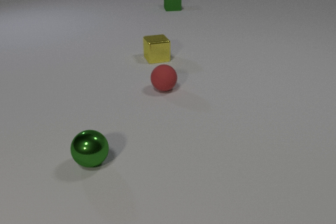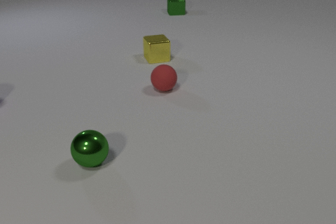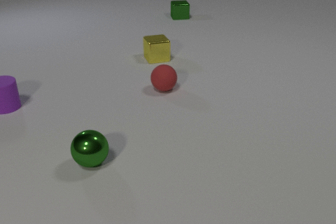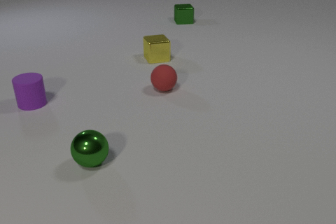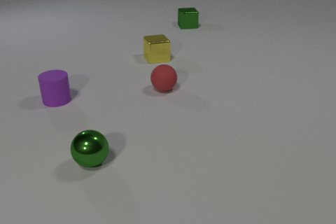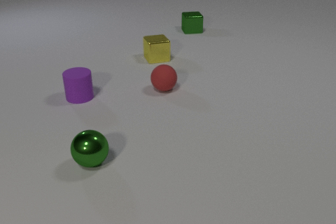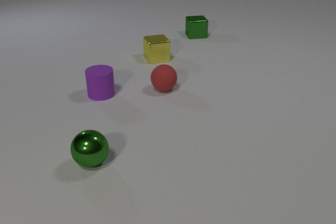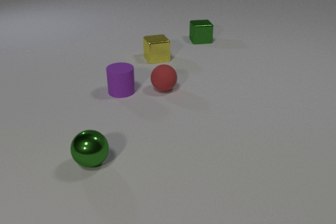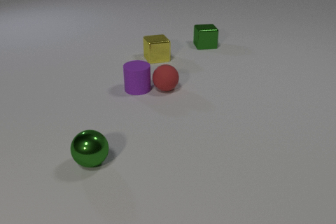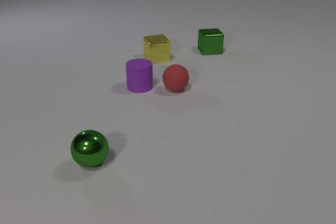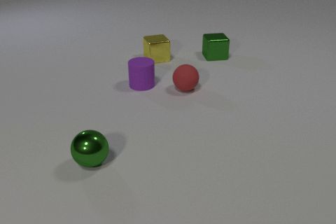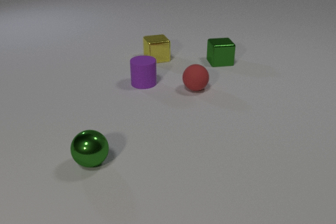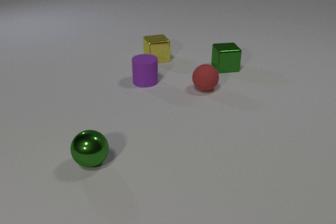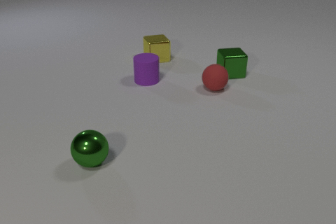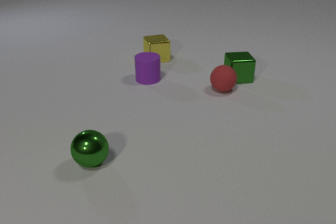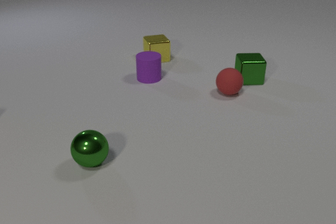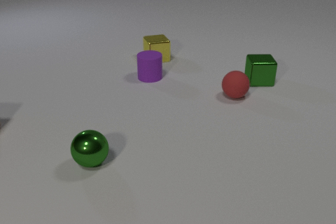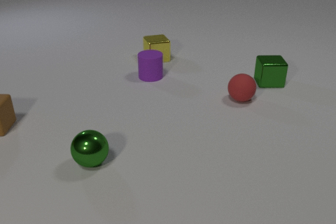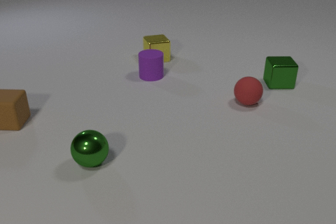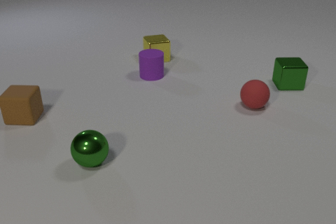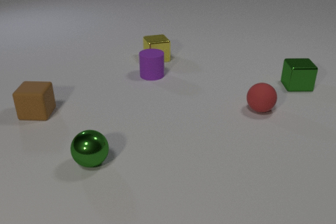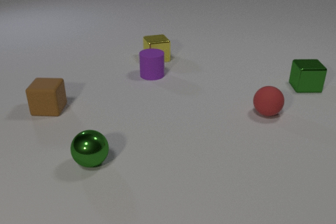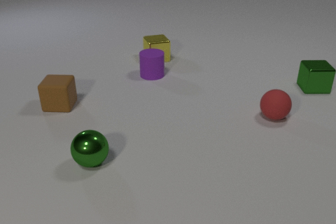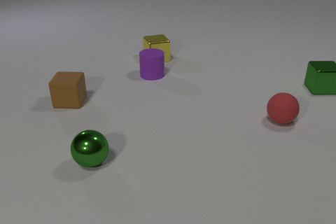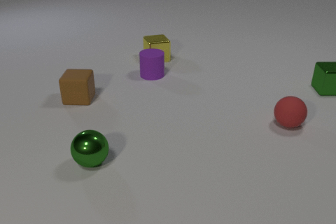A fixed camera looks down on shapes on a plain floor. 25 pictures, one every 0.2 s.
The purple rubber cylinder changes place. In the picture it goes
to the right.
The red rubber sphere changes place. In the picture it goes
to the right.
0.0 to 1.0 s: The purple rubber cylinder comes in at the left edge, slides to the right. The green metal cube slides toward the camera.
1.0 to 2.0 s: The purple rubber cylinder slides to the right. The red rubber sphere rolls to the right. The green metal cube slides toward the camera. The purple rubber cylinder and the red rubber sphere collide.
2.0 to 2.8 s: The purple rubber cylinder slides away from the camera and to the right. The red rubber sphere rolls to the right. The green metal cube slides toward the camera and to the right. The red rubber sphere and the green metal cube collide.
2.8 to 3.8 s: The purple rubber cylinder slides away from the camera. The red rubber sphere rolls to the right and toward the camera. The brown rubber cube comes in at the left edge, slides to the right. The green metal cube slides to the right.
3.8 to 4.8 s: The red rubber sphere rolls to the right and toward the camera. The brown rubber cube slides to the right and away from the camera. The green metal cube slides to the right.
What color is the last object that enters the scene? brown.
How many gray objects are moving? 0.
How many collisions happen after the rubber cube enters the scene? 0.
